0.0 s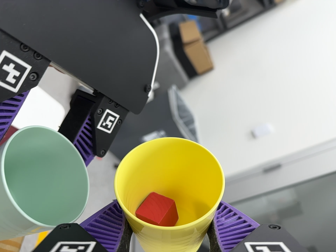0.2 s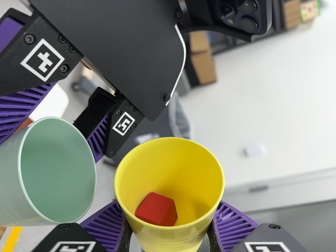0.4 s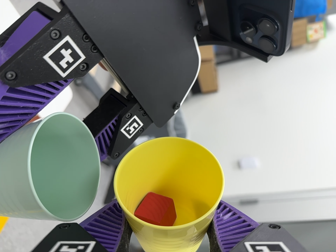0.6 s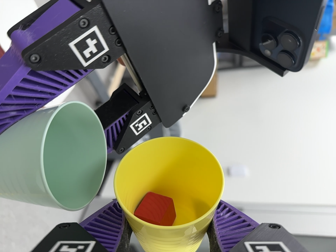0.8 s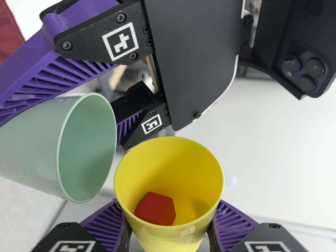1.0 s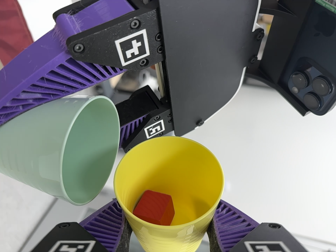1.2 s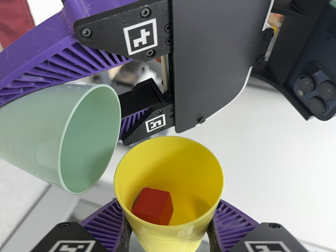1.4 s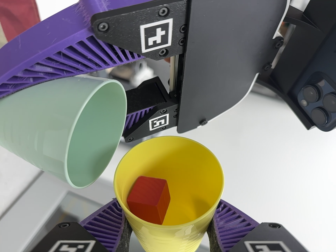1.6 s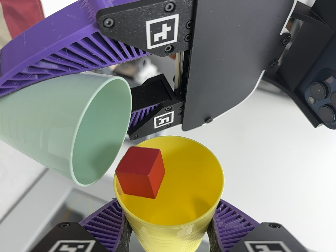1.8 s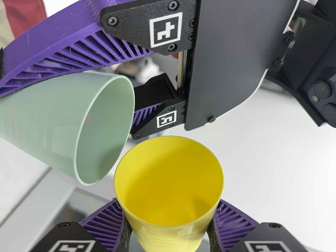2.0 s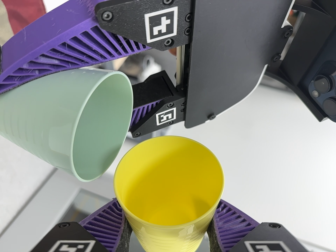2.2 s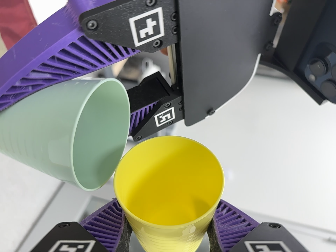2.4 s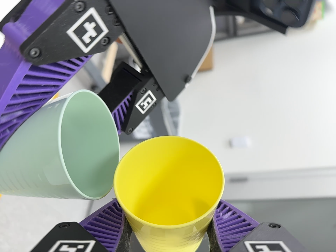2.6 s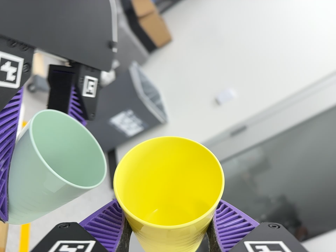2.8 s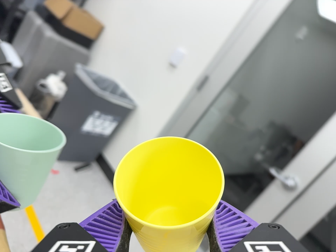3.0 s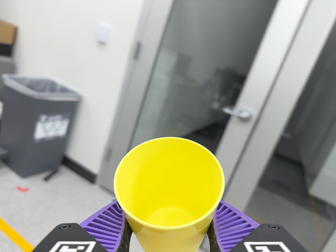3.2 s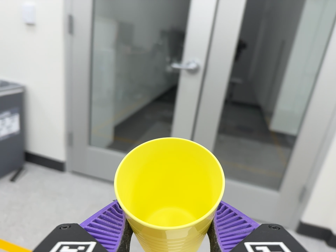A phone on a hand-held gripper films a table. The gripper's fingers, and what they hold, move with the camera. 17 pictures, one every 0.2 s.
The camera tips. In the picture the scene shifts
upward.
0.0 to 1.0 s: The camera travels to its left, about 7 cm. It rolls about its line of sight by about 35 degrees, and the scene rotates clockwise.
1.0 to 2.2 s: The camera shifts only a little, or ends up much as it began.
2.2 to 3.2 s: The scene slides to the left, as the camera pans about 20 degrees to its right. It travels to its right and toward the bottom of its view, about 24 cm, so close, fixed things drift to the left. Its aim tips toward the bottom of its view by about 25 degrees, and the scene shifts upward. It rolls about its line of sight by about 105 degrees, and the scene rotates counterclockwise.
The film runs forward here.
